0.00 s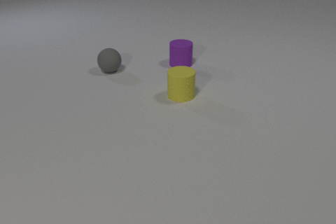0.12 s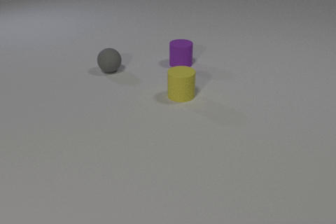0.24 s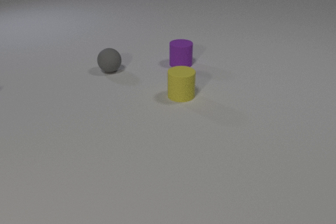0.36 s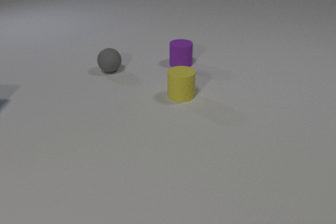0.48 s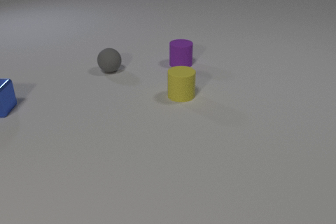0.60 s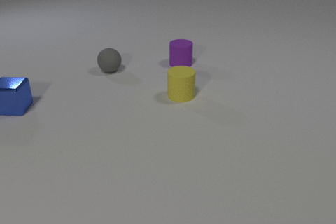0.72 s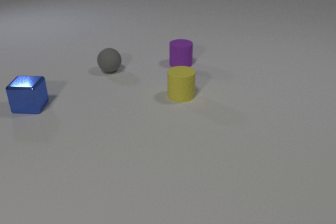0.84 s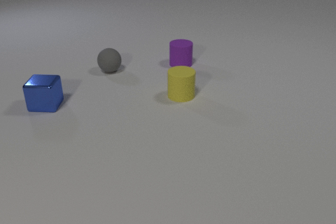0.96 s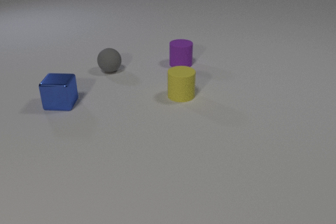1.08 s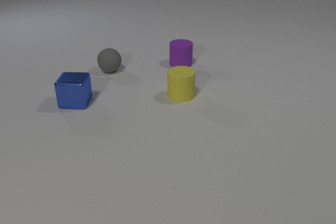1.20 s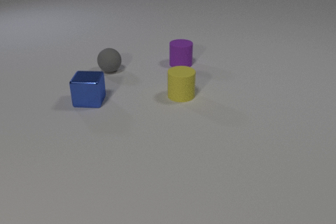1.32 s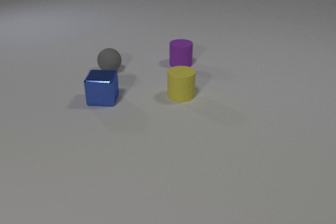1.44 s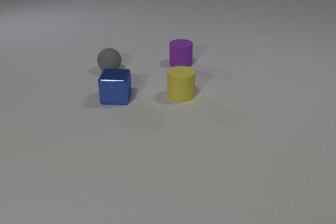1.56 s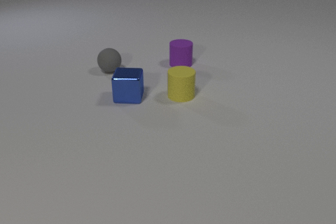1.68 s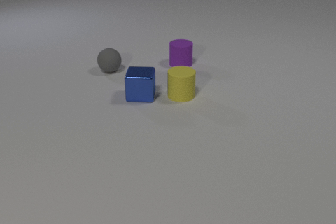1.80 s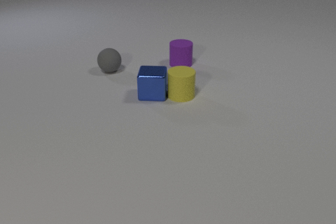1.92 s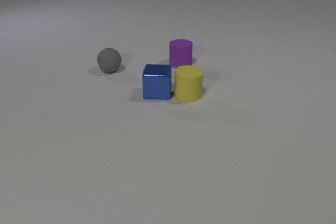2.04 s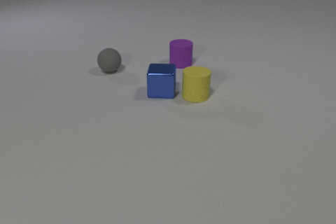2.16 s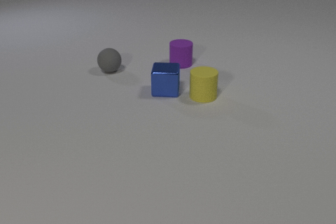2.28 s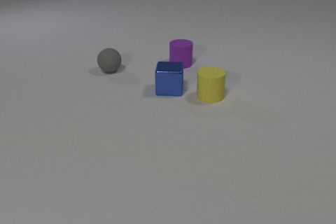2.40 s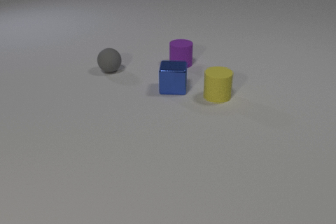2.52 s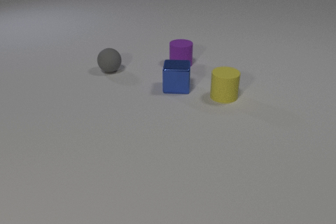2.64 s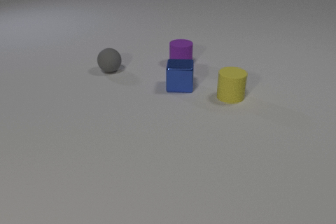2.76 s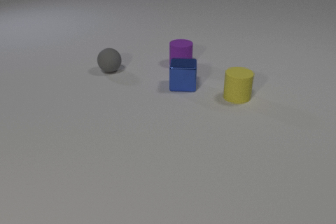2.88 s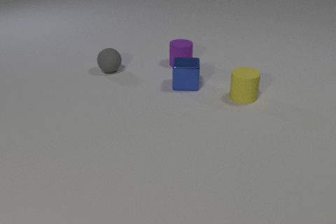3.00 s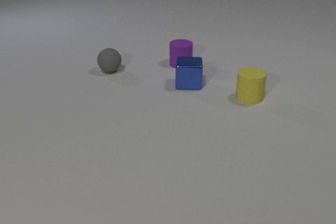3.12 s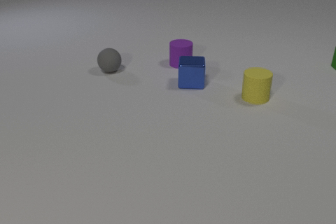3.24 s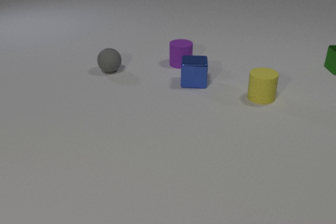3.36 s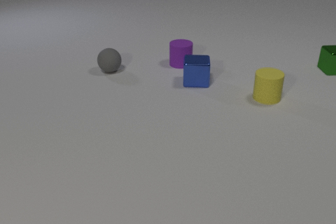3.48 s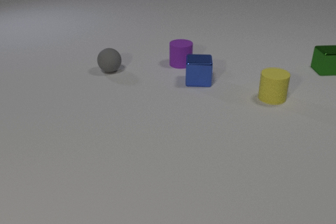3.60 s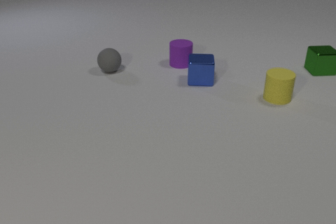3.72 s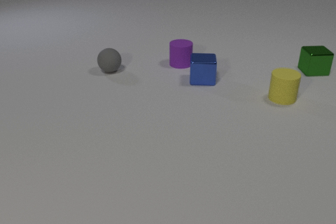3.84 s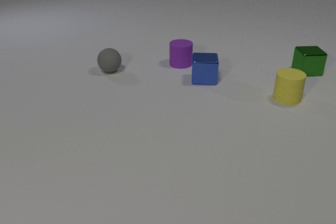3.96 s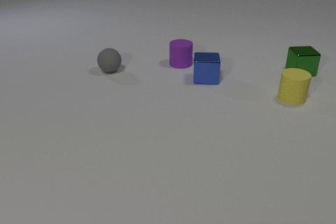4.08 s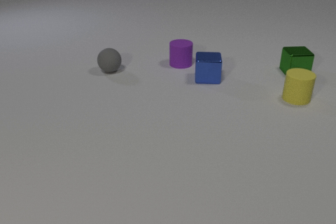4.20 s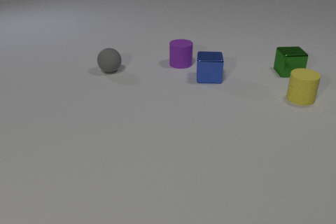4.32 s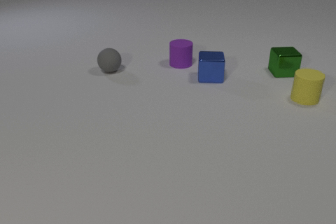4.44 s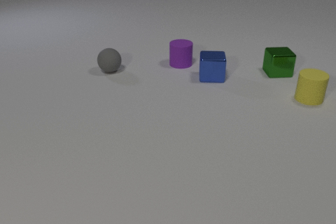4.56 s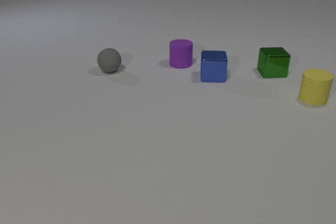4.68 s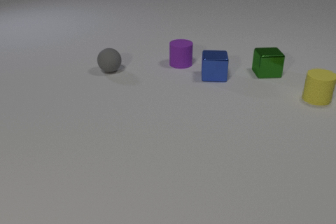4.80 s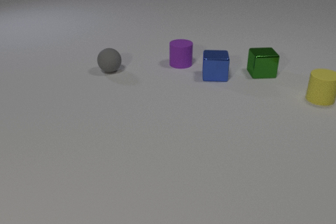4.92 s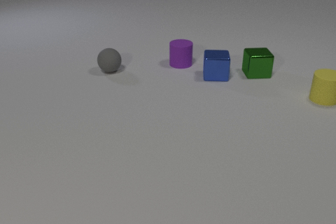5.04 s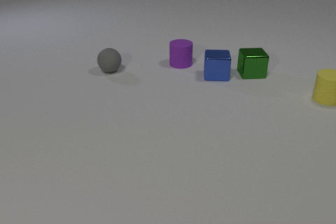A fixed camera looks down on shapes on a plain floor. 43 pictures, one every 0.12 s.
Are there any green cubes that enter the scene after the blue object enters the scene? yes.
What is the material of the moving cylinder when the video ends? rubber.
What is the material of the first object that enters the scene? metal.
0.00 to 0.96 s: The blue metal cube comes in at the left edge, slides to the right.
0.96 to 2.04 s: The blue metal cube slides to the right. The yellow rubber cylinder slides to the right. The blue metal cube and the yellow rubber cylinder collide.
2.04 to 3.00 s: The blue metal cube slides to the right and away from the camera. The yellow rubber cylinder slides to the right.
3.00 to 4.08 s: The blue metal cube slides to the right and away from the camera. The yellow rubber cylinder slides to the right. The green metal cube comes in at the right edge, slides to the left and toward the camera.
4.08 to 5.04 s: The blue metal cube slides to the right and away from the camera. The yellow rubber cylinder slides to the right. The green metal cube slides to the left.
